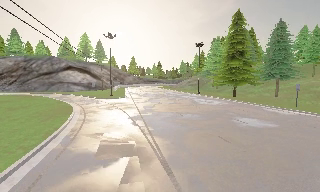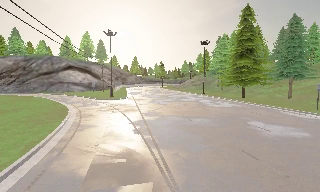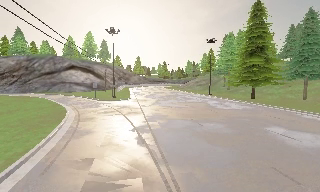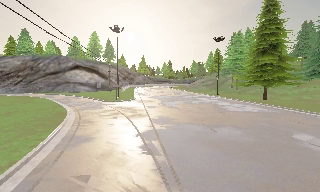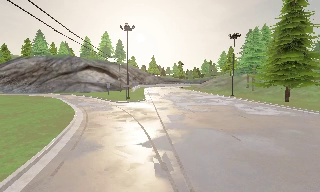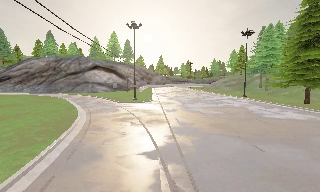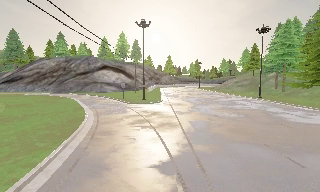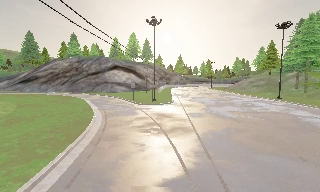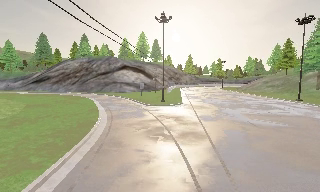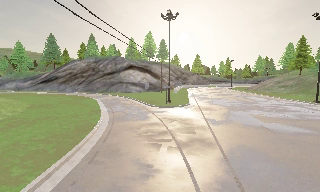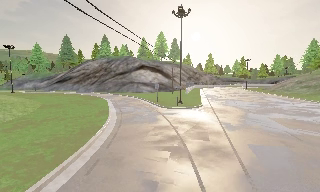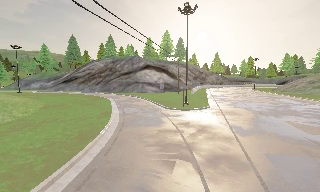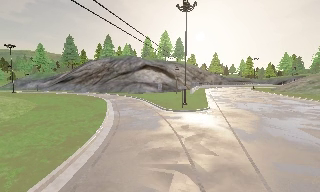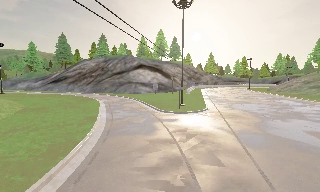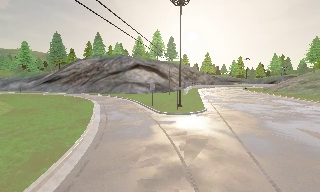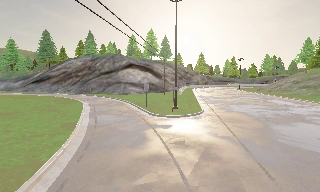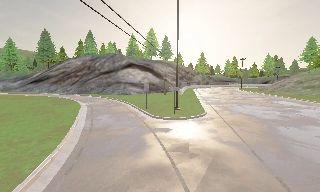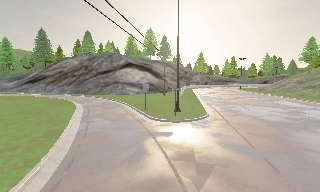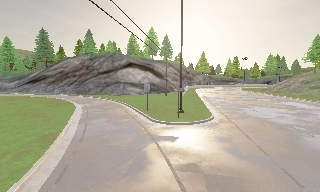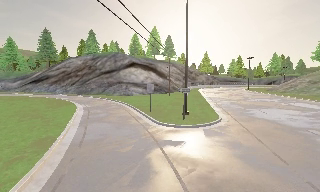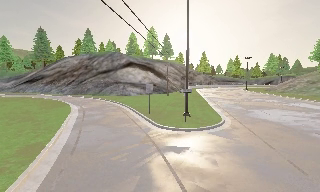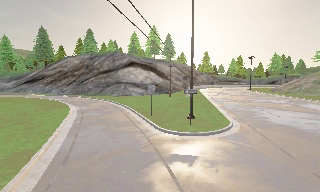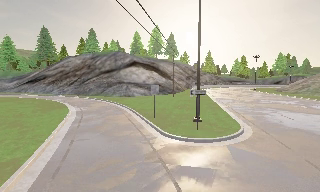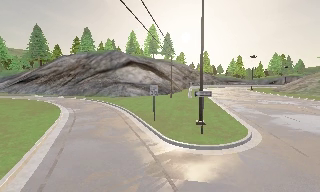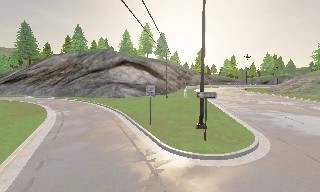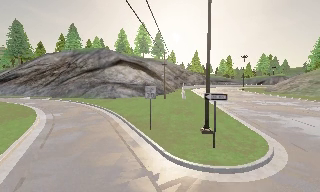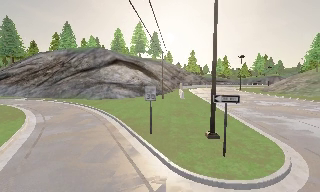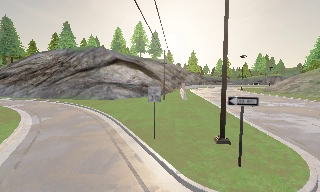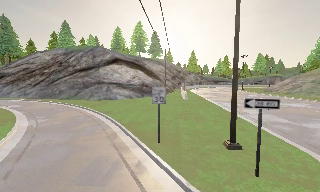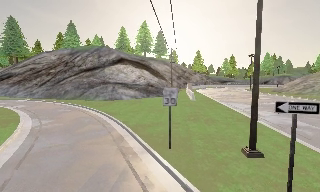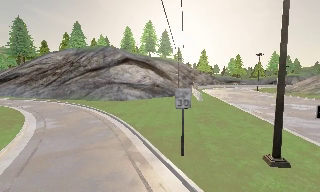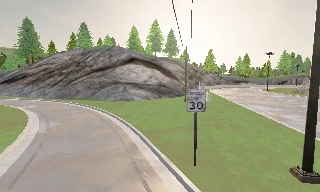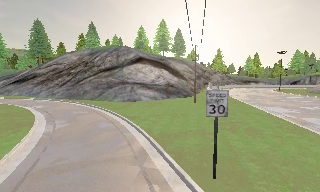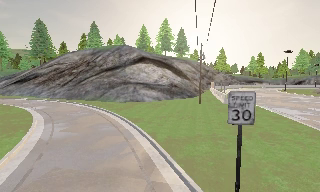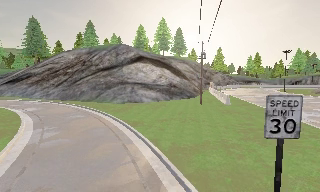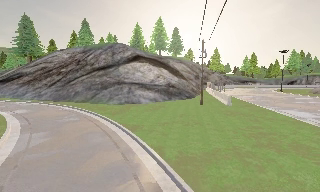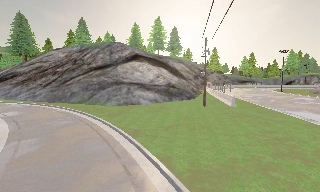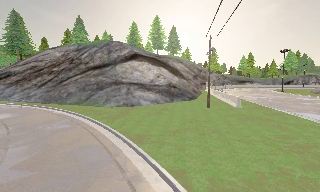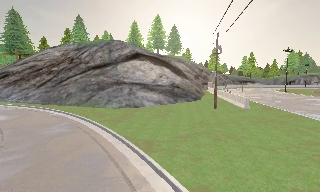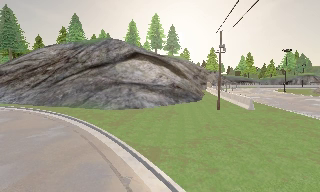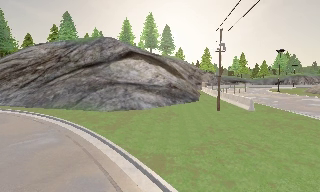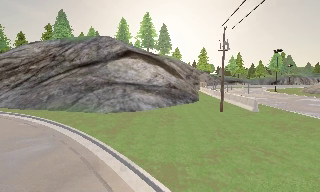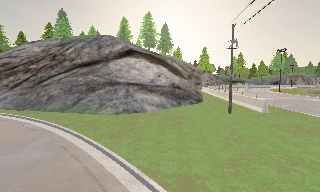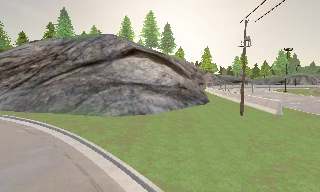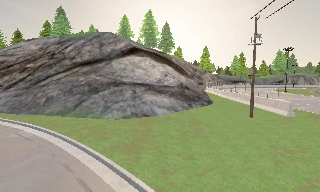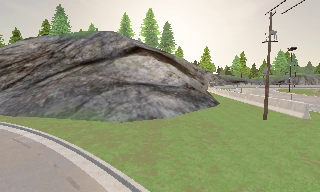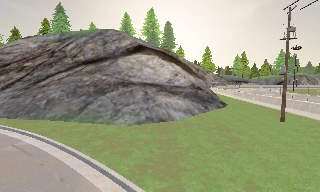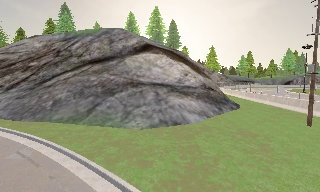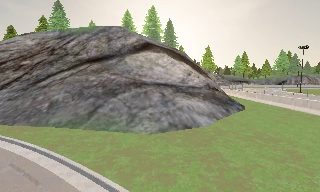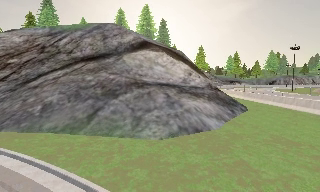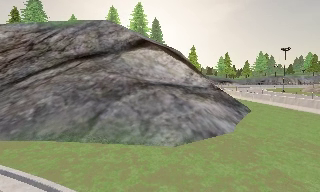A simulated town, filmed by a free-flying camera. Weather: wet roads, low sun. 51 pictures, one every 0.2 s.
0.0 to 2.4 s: The camera pans to its left, which is counterclockwise from overhead, by about 30 degrees. It travels forward, about 13 m, so what stands in front looms larger.
2.4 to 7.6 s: The camera travels forward, about 20 m, so what stands in front looms larger.
7.6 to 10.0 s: The camera pans to its right, which is clockwise from overhead, by about 15 degrees. It travels forward and to its left, about 12 m, so what stands in front looms larger.
The film runs forward here.
